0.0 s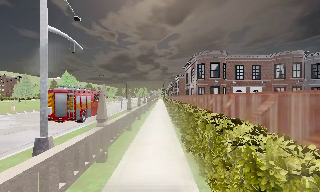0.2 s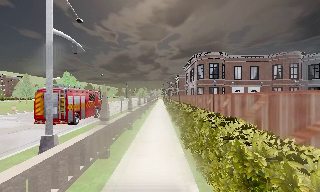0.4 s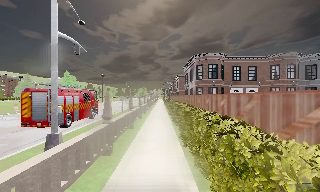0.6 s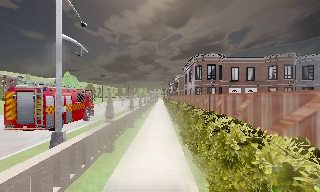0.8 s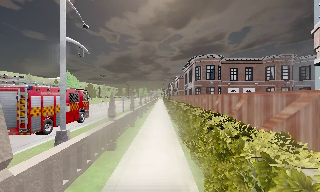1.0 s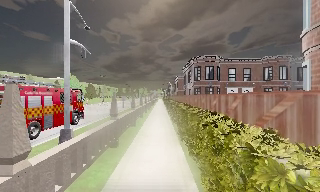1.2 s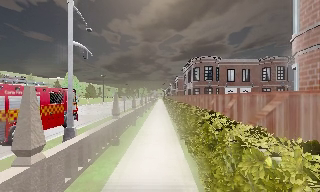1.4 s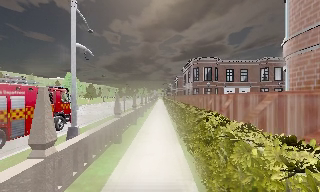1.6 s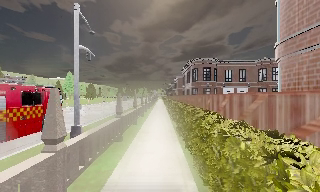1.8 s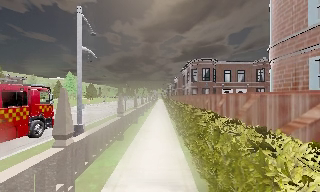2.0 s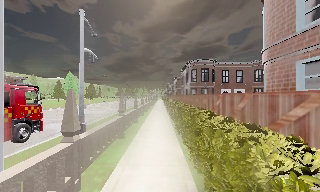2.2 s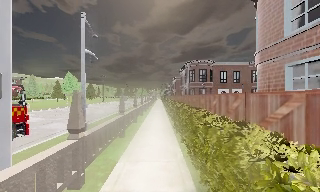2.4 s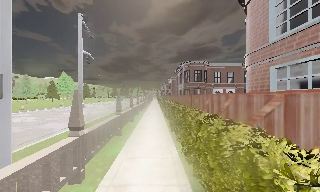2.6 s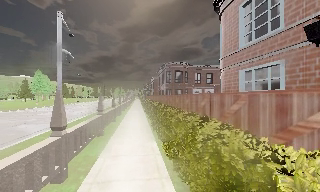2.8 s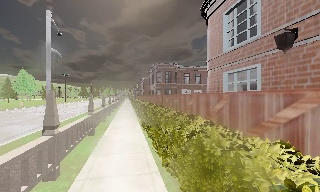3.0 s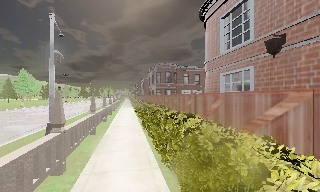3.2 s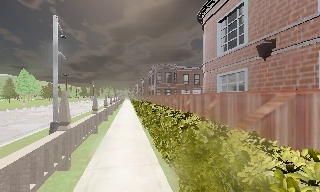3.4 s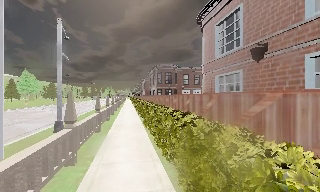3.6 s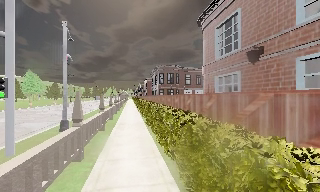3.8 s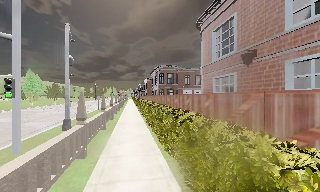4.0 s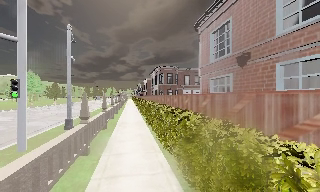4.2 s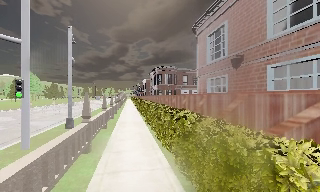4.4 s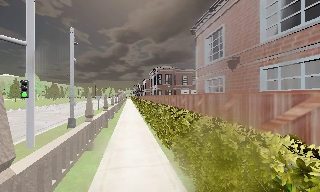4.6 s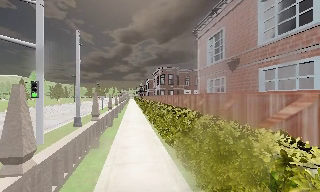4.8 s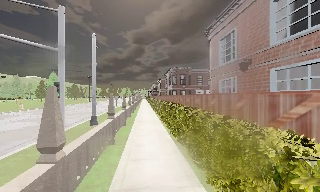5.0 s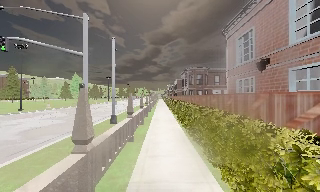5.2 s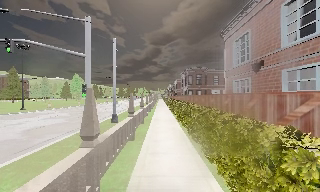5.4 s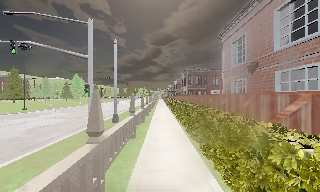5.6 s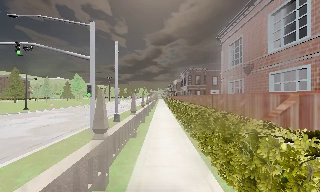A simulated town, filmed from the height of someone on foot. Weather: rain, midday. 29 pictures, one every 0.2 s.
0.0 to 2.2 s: The camera travels backward, about 4 m, so what stands in front gets smaller.
2.2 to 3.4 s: The camera swings to its right by about 10 degrees, and the scene slides to the left. It travels backward, about 2 m, so what stands in front gets smaller.
3.4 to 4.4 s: The camera travels backward, about 1.5 m, so what stands in front gets smaller.
4.4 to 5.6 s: The camera pans to its left, which is counterclockwise from overhead, by about 10 degrees. It travels backward, about 2 m, so what stands in front gets smaller.
The film runs backward here.
